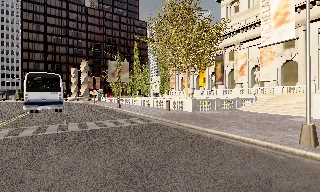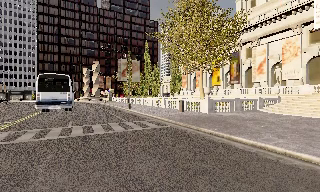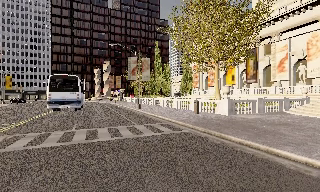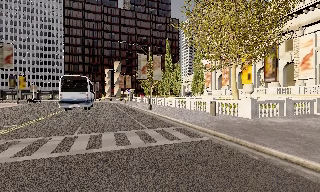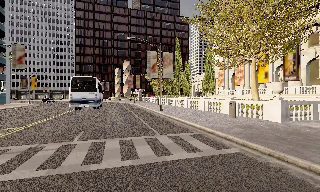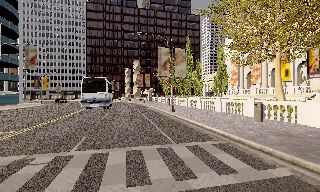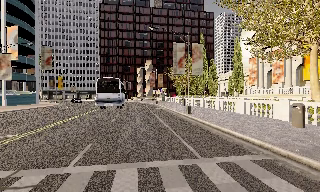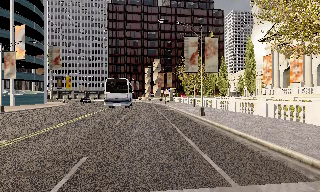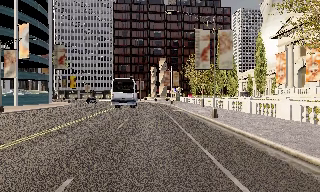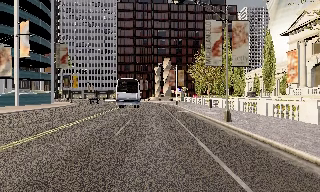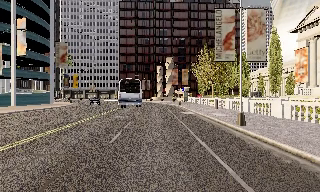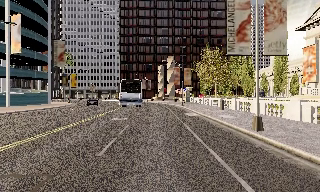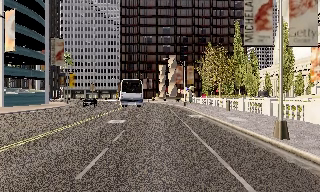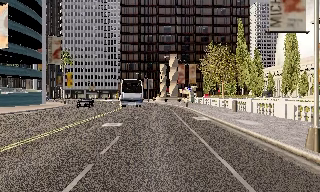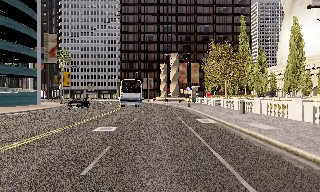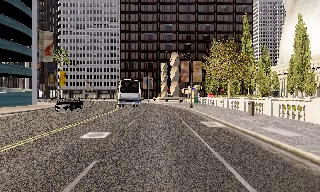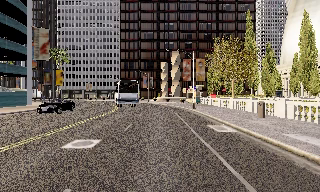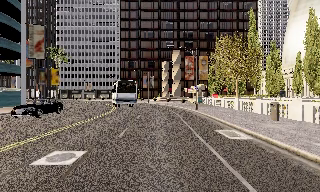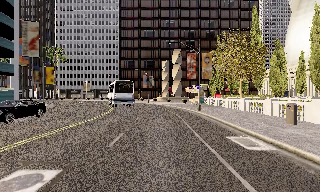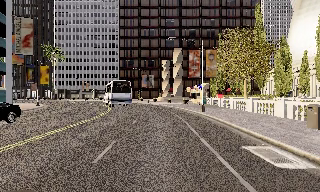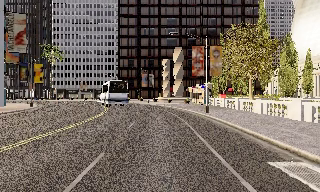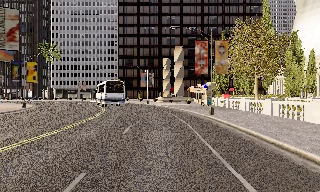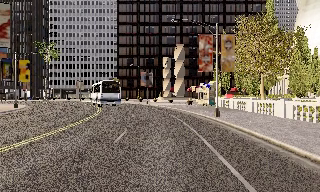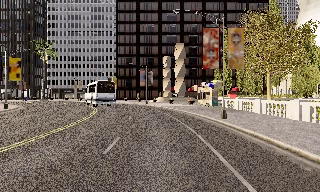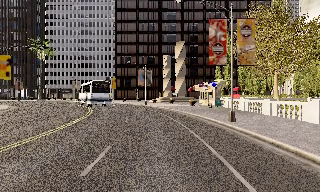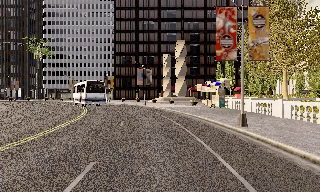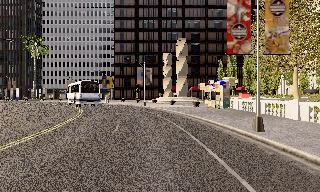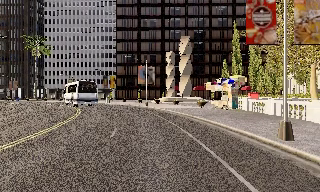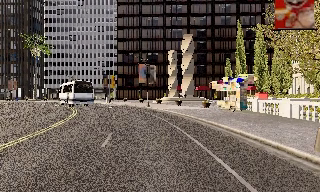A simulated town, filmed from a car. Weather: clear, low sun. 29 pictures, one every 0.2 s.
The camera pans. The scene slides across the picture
to the right.
The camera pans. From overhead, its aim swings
counterclockwise.
0.0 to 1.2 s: The camera swings to its left by about 20 degrees, and the scene slides to the right. It travels forward, about 8 m, so what stands in front looms larger.
1.2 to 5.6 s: The camera swings to its left by about 10 degrees, and the scene slides to the right. It travels forward, about 30 m, so what stands in front looms larger.
The film runs forward here.
